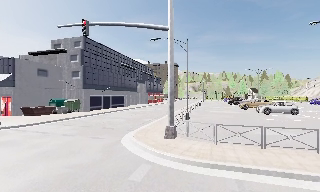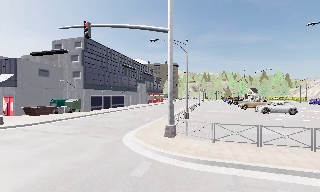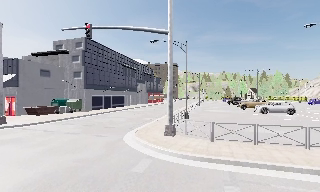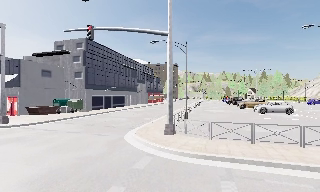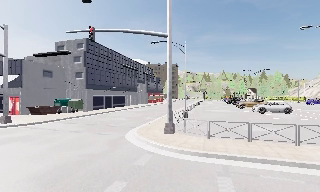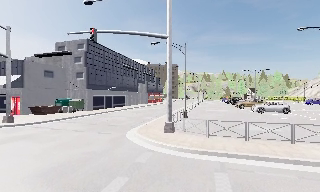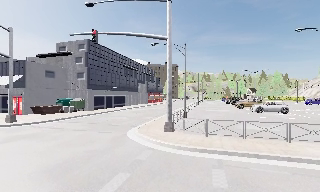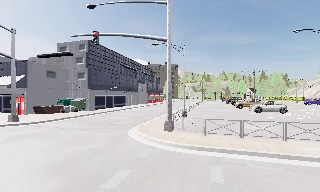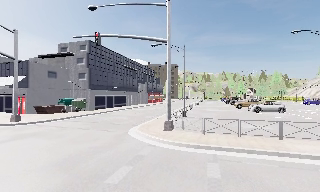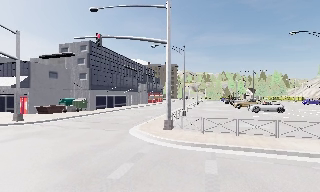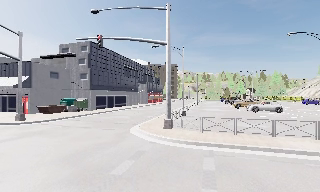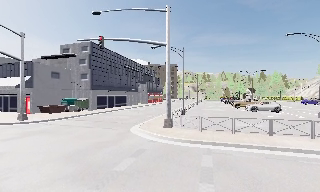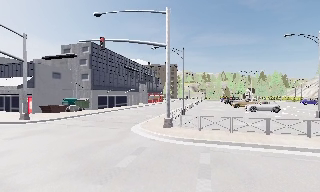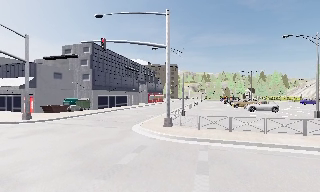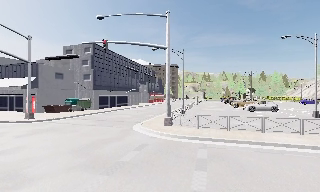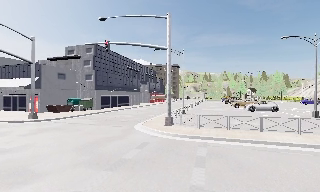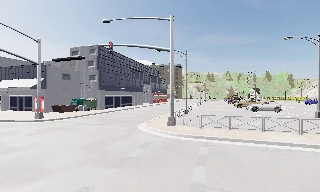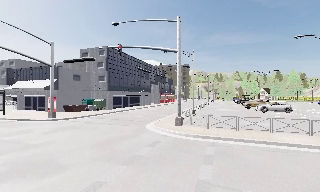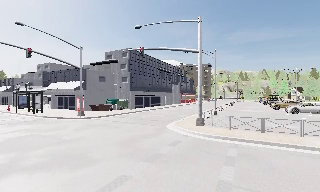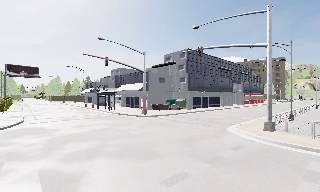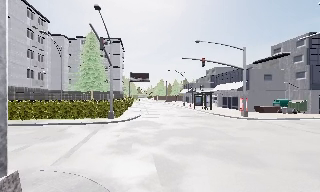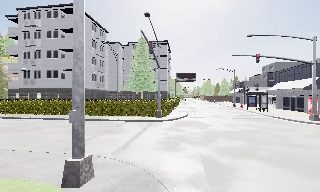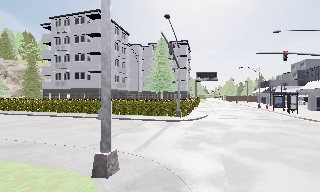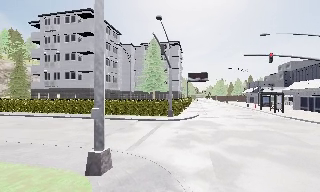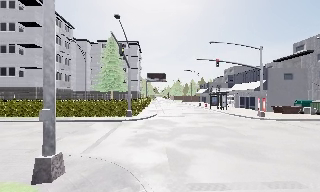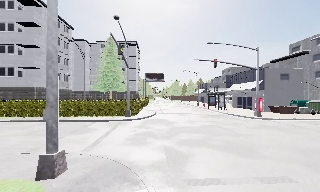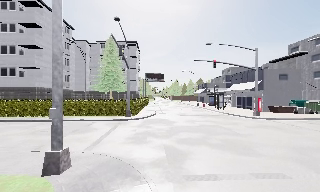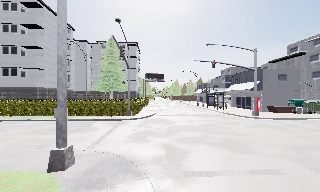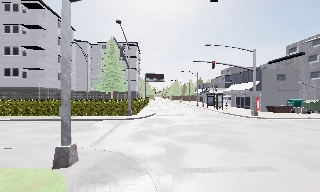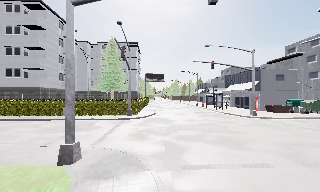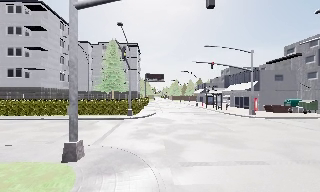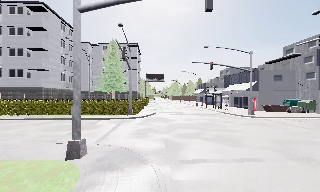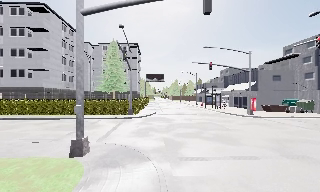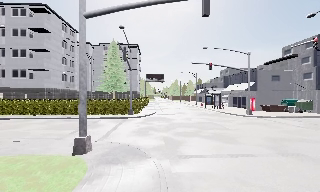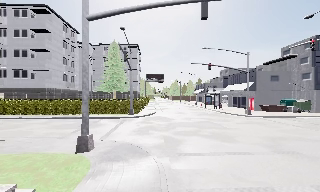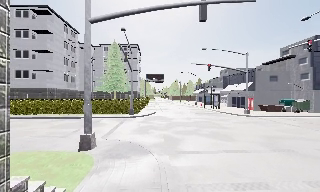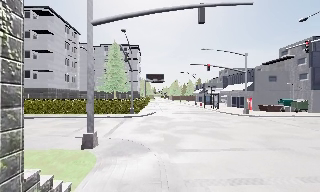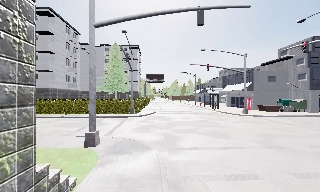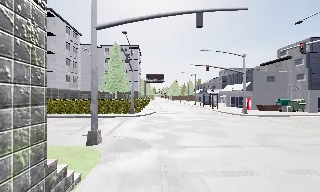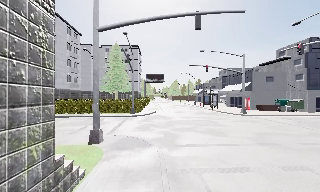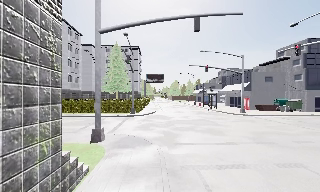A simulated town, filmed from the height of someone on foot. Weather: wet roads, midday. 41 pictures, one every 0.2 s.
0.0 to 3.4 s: The camera travels backward, about 4 m, so what stands in front gets smaller.
3.4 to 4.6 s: The scene slides to the right, as the camera pans about 80 degrees to its left. It travels backward, about 1.5 m.
4.6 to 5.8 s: The camera pans to its right, which is clockwise from overhead, by about 15 degrees. It travels backward, about 1.5 m, so what stands in front gets smaller.
5.8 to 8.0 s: The camera travels backward, about 2.5 m, so what stands in front gets smaller.
The film runs backward here.
